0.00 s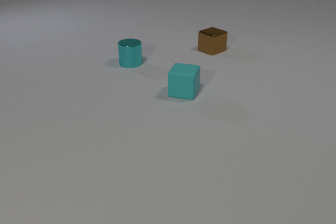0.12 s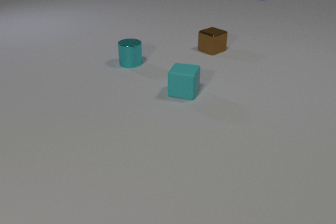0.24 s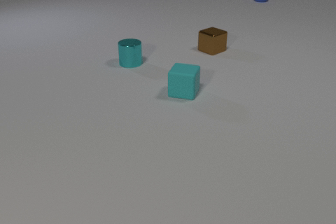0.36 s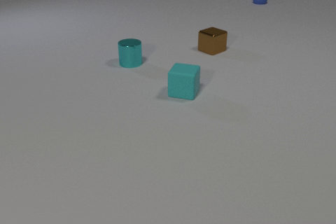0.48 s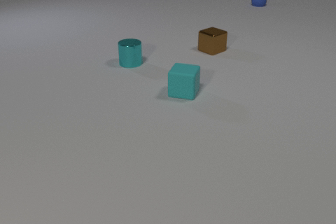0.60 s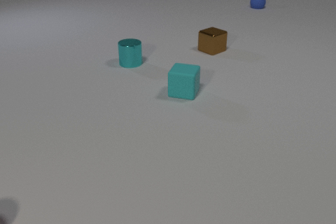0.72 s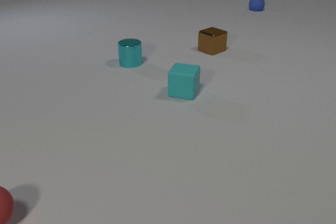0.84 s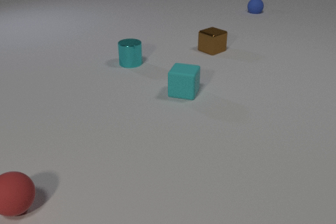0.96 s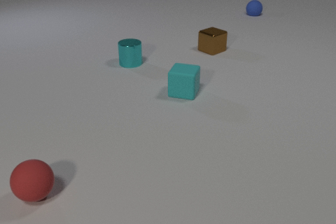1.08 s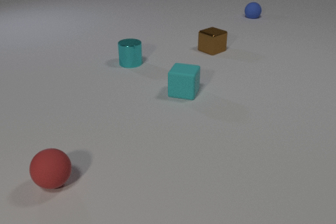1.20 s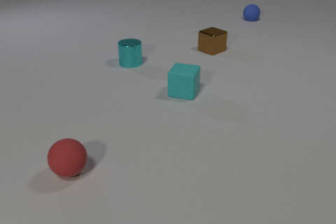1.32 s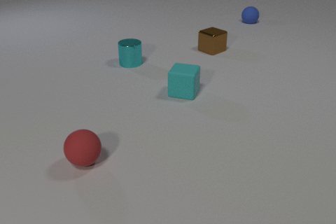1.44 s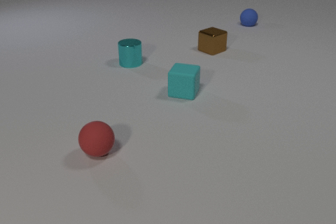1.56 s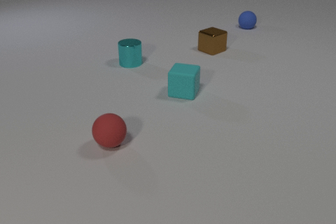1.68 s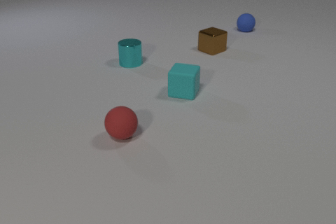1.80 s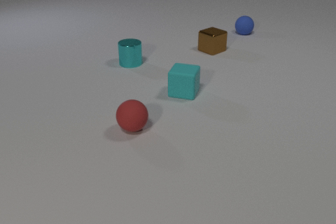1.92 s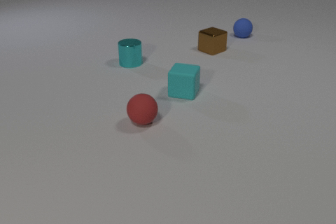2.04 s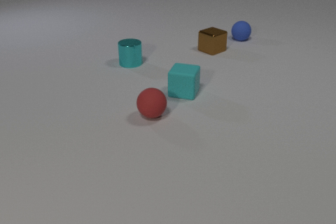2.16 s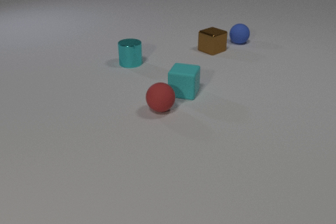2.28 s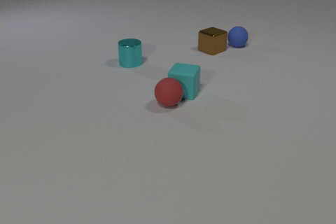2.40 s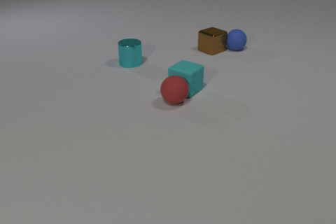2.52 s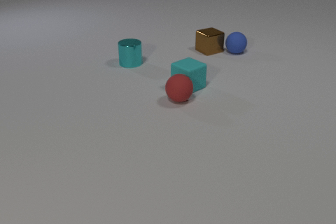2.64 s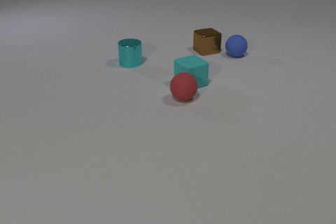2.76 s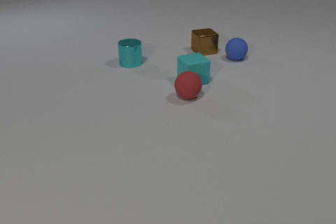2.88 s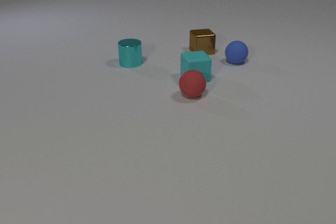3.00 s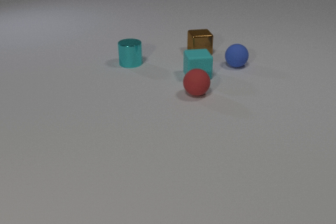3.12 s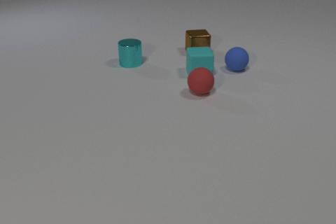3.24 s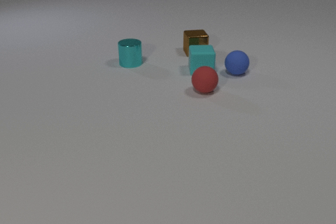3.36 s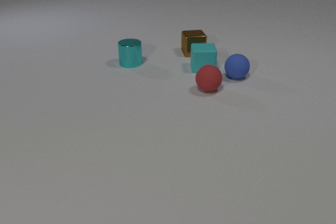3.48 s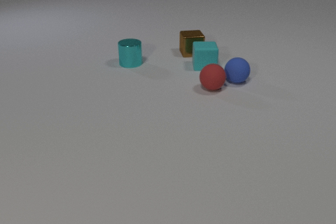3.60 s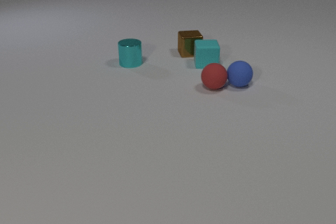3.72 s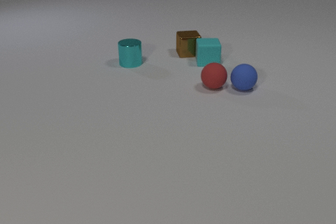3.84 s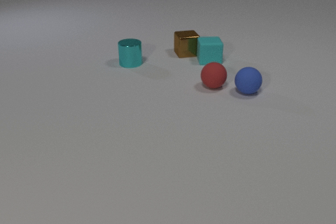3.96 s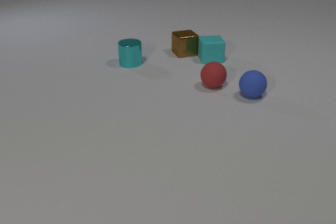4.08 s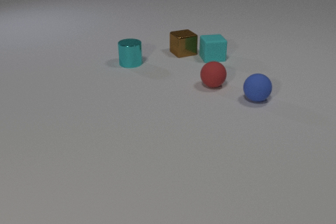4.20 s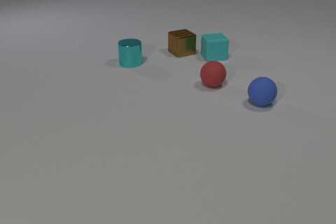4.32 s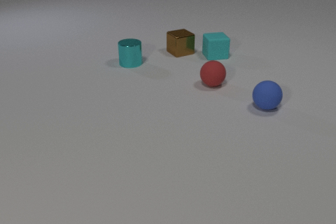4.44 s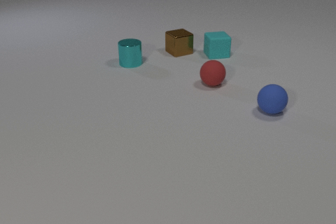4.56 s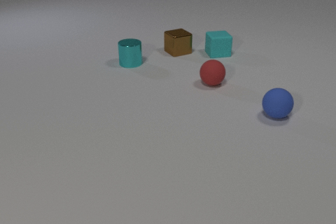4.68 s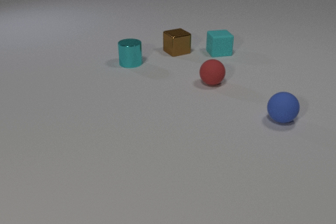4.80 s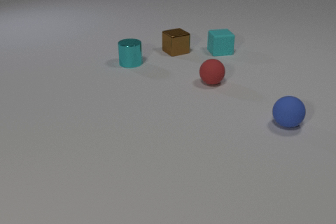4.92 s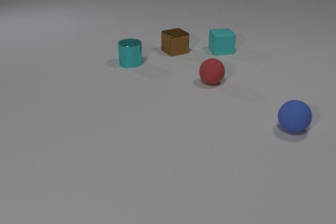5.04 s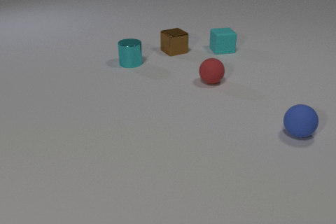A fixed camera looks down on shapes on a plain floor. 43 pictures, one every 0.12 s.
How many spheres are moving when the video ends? 2.
What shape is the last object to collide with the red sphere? sphere.
What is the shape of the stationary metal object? cylinder.
0.00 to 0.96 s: The red rubber sphere comes in at the left edge, rolls to the right and away from the camera. The blue rubber sphere rolls toward the camera.
0.96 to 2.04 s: The red rubber sphere rolls away from the camera and to the right. The blue rubber sphere rolls toward the camera.
2.04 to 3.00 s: The red rubber sphere rolls away from the camera and to the right. The cyan rubber cube slides away from the camera, spins so that its near face slides to the left, clockwise seen from above. The brown metal cube slides to the left and toward the camera, spins so that its near face slides to the left, clockwise seen from above. The blue rubber sphere rolls toward the camera. The red rubber sphere and the cyan rubber cube collide. The brown metal cube and the blue rubber sphere collide.
3.00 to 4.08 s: The red rubber sphere rolls away from the camera and to the right. The cyan rubber cube slides away from the camera. The brown metal cube slides to the left. The blue rubber sphere rolls toward the camera. The red rubber sphere and the blue rubber sphere collide. The cyan rubber cube and the brown metal cube collide.
4.08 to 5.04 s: The red rubber sphere rolls away from the camera. The cyan rubber cube slides away from the camera and to the right. The brown metal cube slides to the left. The blue rubber sphere rolls toward the camera and to the right.
